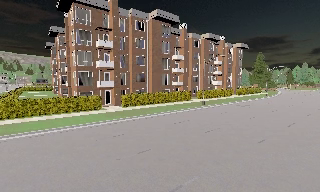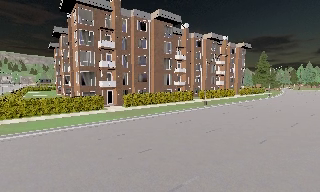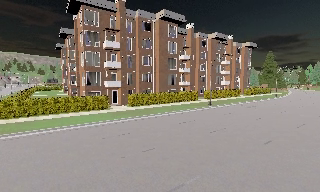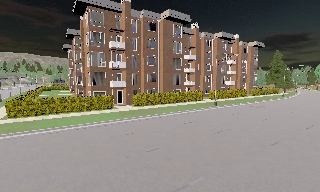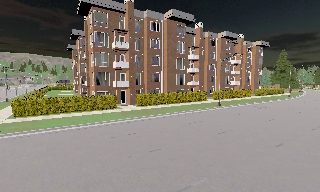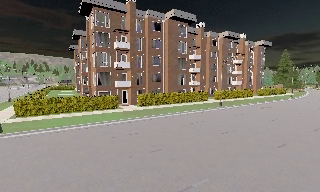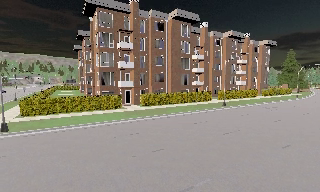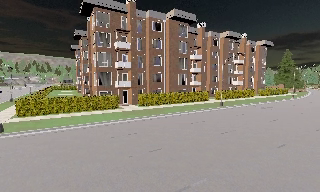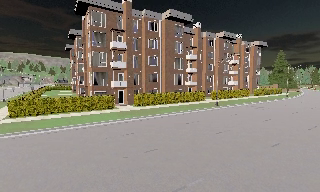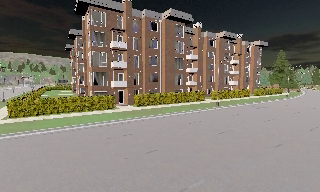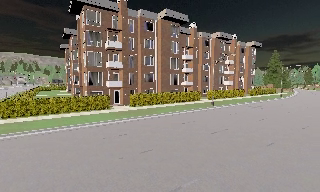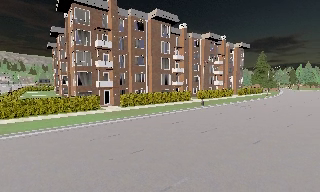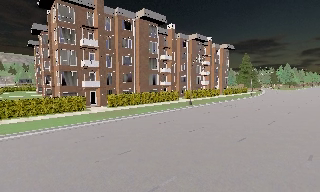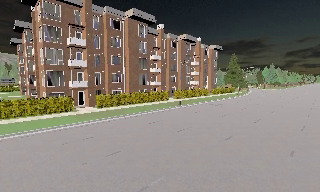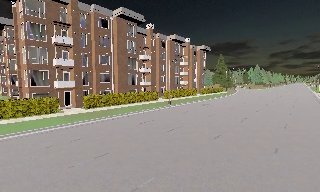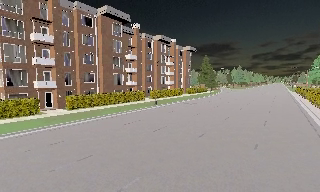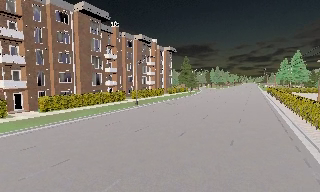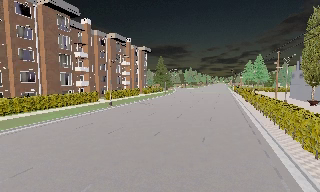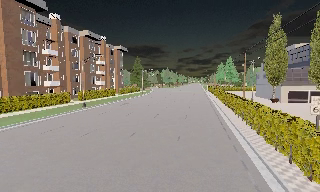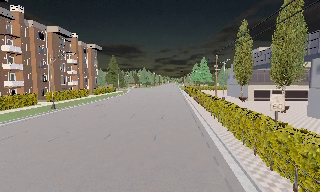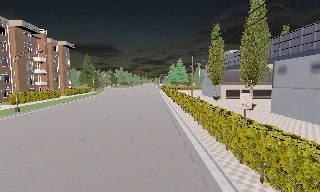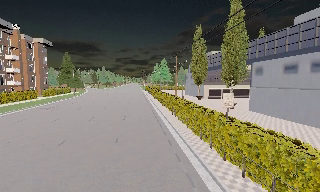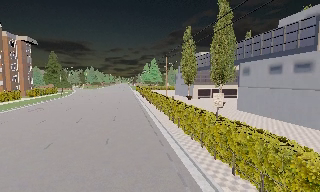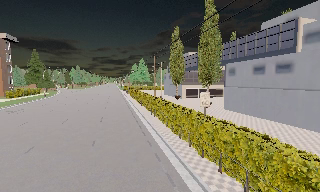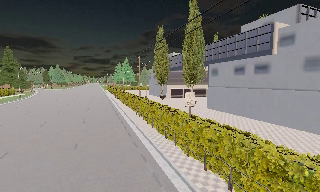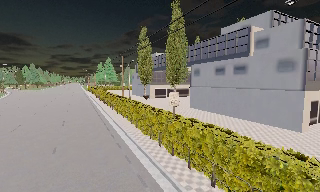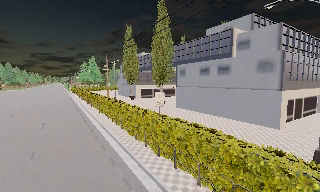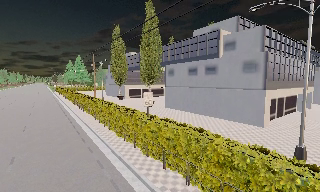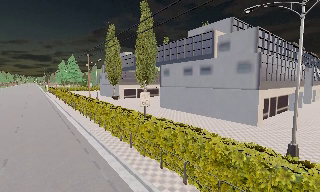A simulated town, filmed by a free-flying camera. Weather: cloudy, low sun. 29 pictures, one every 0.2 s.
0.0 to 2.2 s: The camera travels to its right, about 0.5 m, so close, fixed things drift to the left.
2.2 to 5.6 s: The scene slides to the left, as the camera pans about 90 degrees to its right.
The film runs forward here.
